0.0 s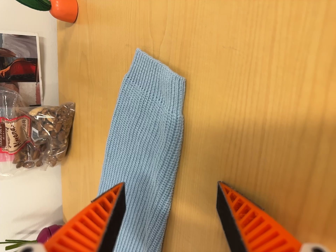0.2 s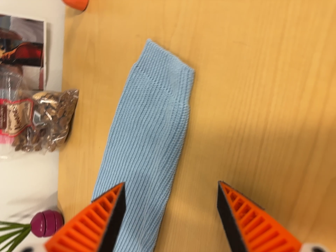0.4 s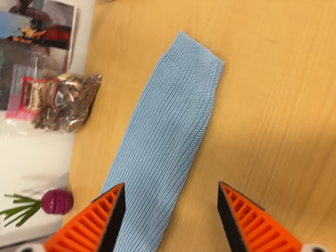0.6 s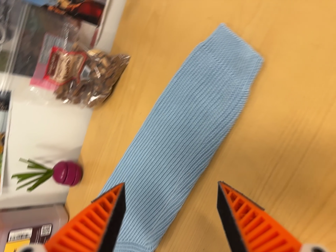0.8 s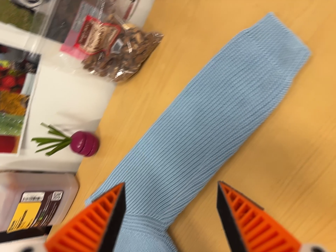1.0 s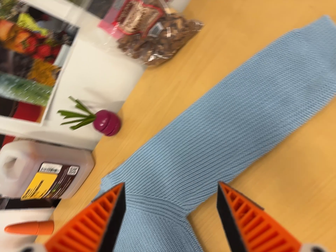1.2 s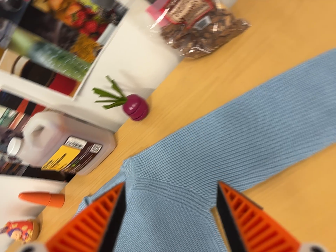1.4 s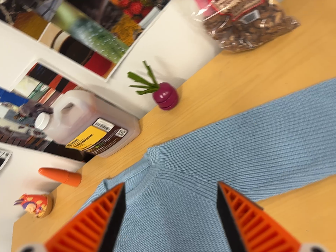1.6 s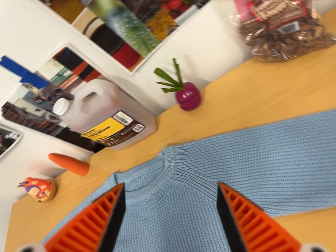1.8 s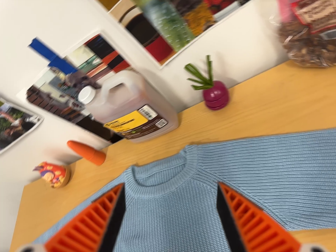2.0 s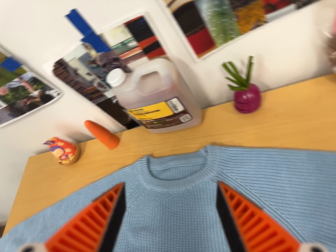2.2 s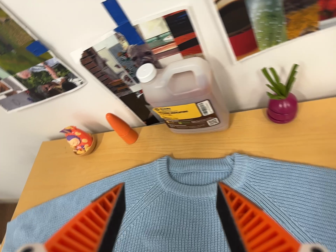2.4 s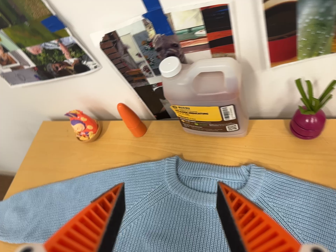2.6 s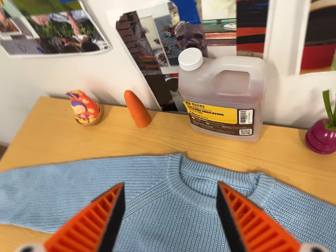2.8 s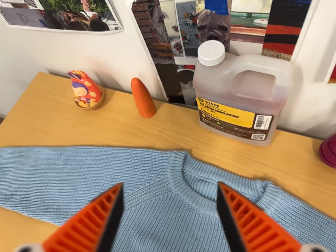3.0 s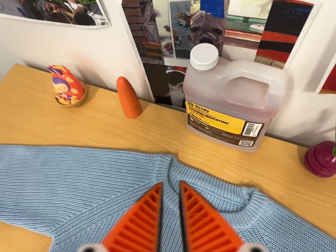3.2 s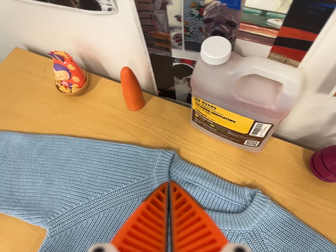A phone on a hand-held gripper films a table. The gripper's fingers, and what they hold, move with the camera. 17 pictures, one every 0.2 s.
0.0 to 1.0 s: The camera travels to its left, about 18 cm, so close, fixed things drift to the right. It rolls about its line of sight by about 30 degrees, and the scene rotates clockwise.
1.0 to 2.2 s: The camera travels to its left, about 28 cm, so close, fixed things drift to the right. Its aim tips toward the bottom of its view by about 10 degrees. It rolls about its line of sight by about 40 degrees, and the scene rotates clockwise.
2.2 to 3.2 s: The camera travels forward, to its left and toward the top of its view, about 18 cm, so what stands in front looms larger. Its aim tips toward the bottom of its view by about 15 degrees. It rolls about its line of sight by about 25 degrees, and the scene rotates clockwise.
The film runs backward here.
